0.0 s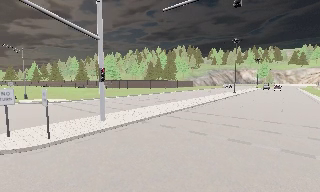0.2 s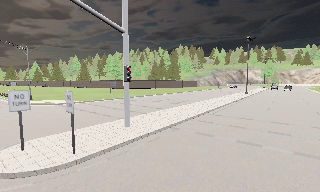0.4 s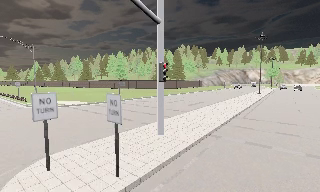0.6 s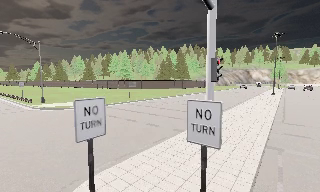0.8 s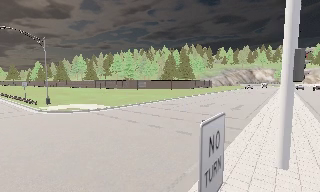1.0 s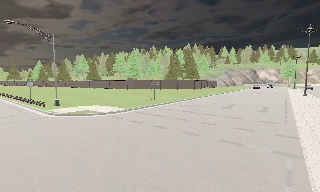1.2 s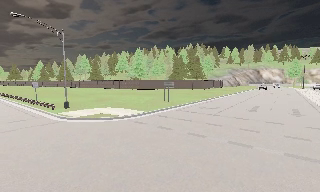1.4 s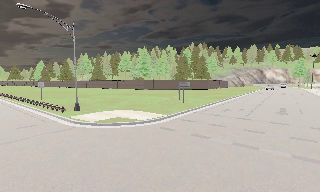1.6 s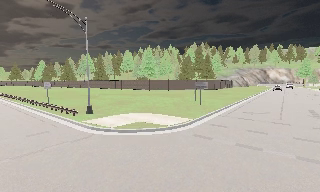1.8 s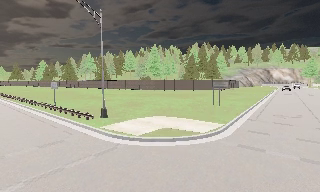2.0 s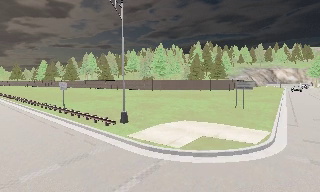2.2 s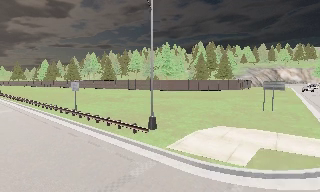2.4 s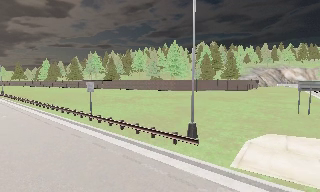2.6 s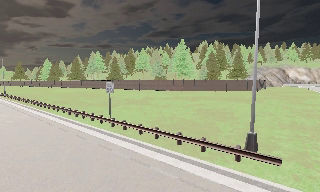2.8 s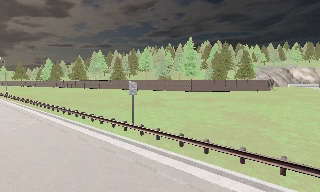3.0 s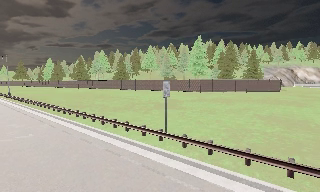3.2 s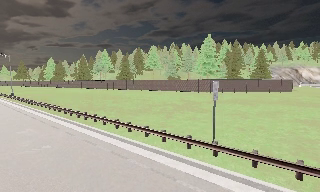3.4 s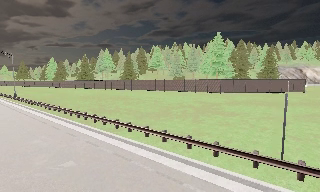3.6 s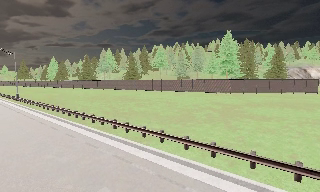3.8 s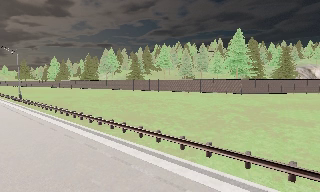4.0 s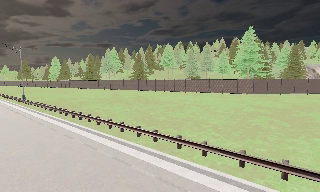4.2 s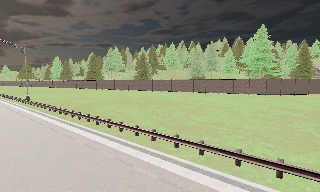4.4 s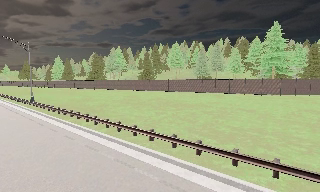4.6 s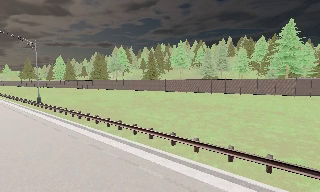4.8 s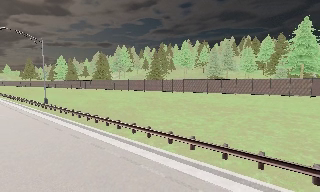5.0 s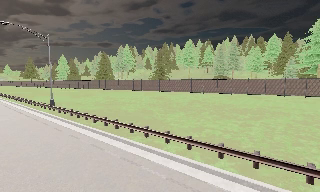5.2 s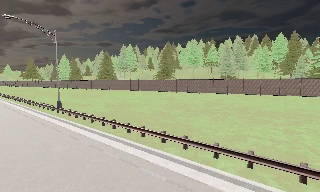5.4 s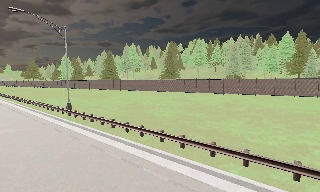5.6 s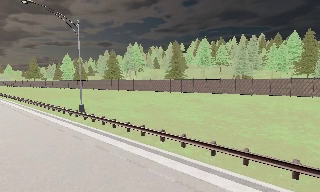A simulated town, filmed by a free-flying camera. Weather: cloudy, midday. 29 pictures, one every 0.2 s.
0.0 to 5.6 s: The camera travels to its left and forward, about 60 m, so close, fixed things drift to the right.
The film runs forward here.
